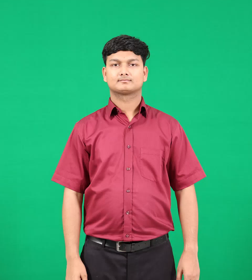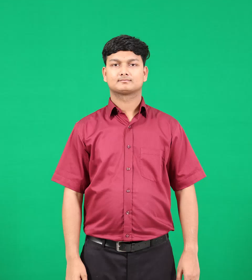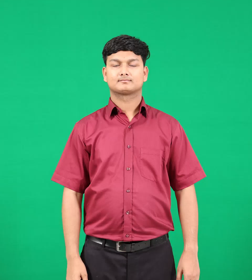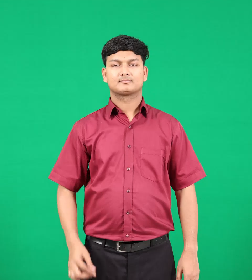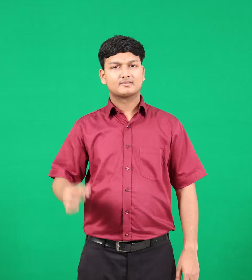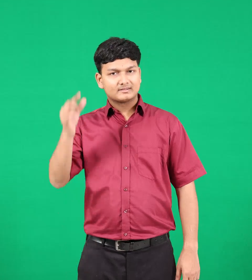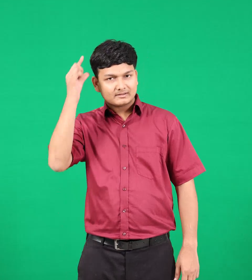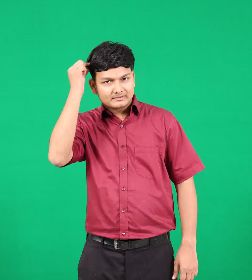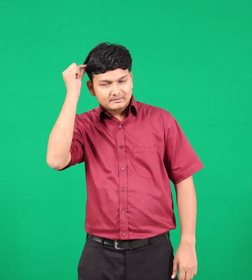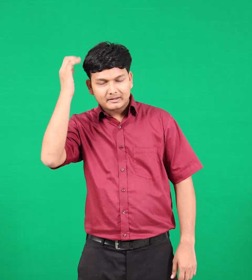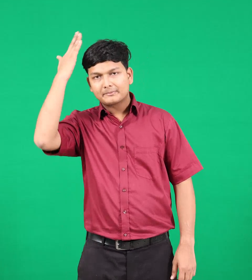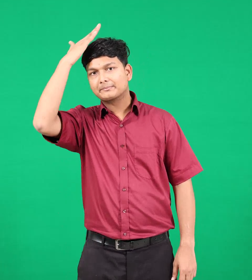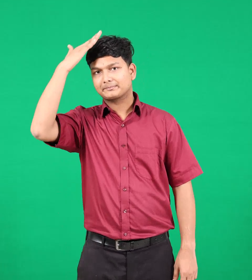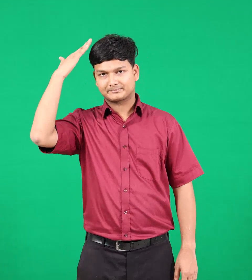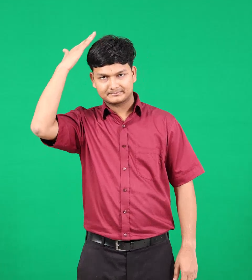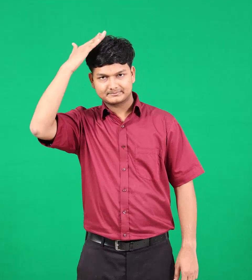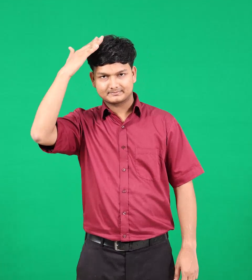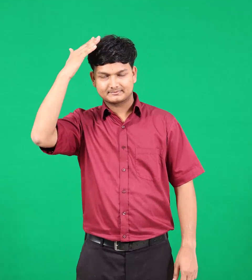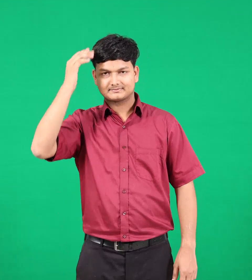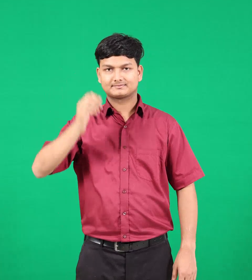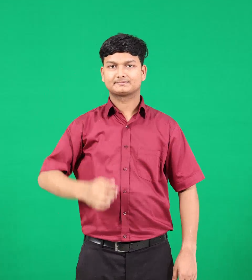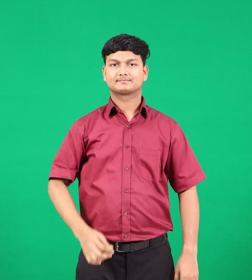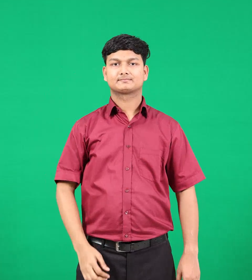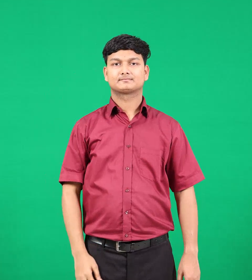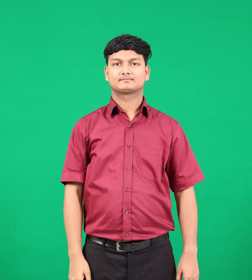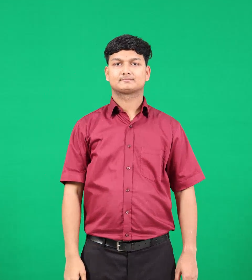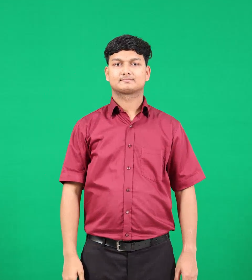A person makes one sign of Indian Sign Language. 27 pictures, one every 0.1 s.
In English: bald
